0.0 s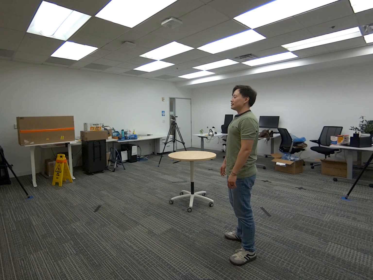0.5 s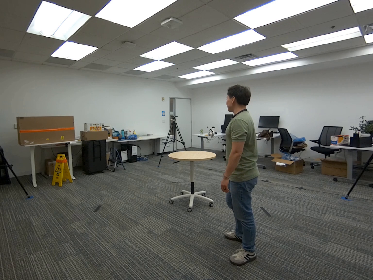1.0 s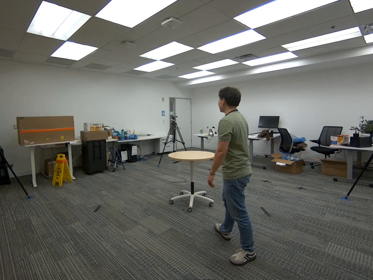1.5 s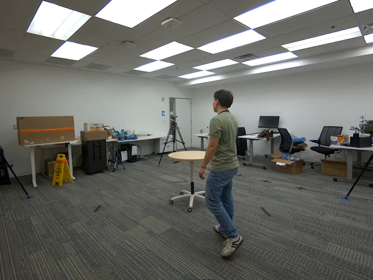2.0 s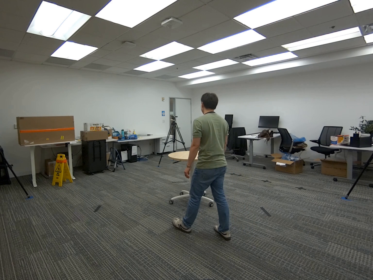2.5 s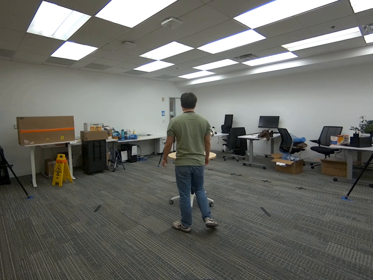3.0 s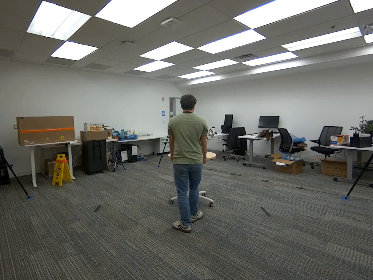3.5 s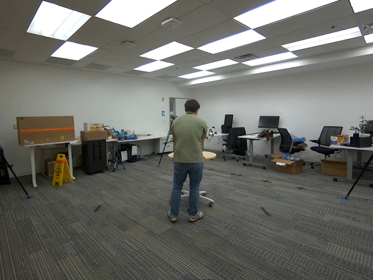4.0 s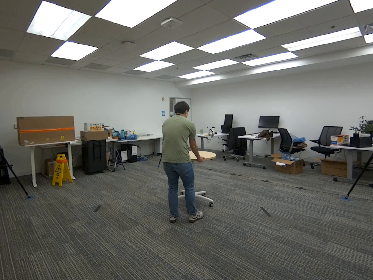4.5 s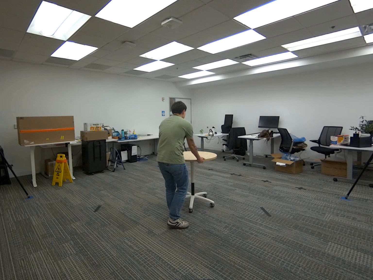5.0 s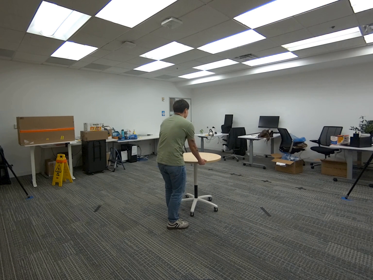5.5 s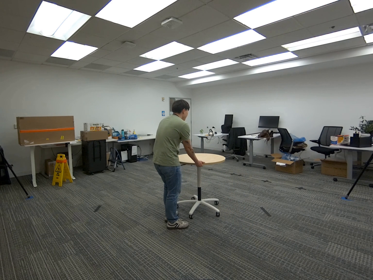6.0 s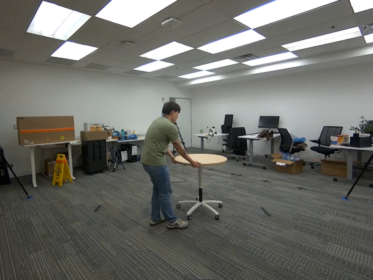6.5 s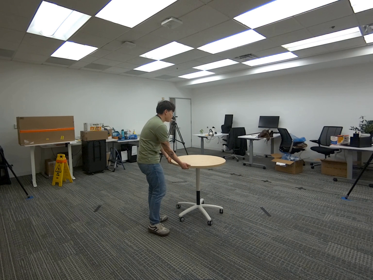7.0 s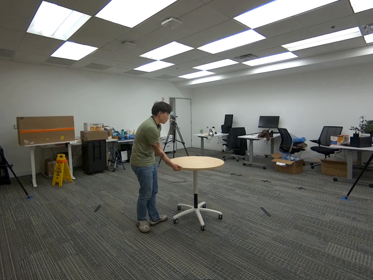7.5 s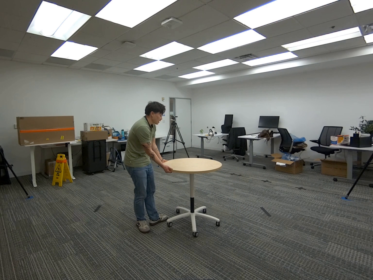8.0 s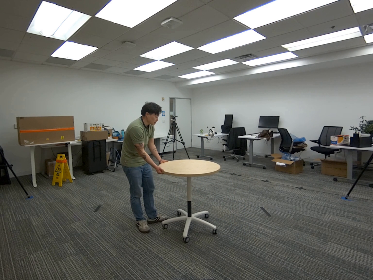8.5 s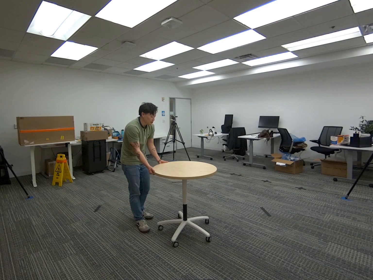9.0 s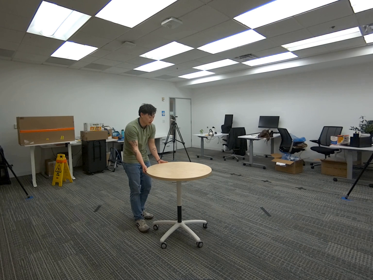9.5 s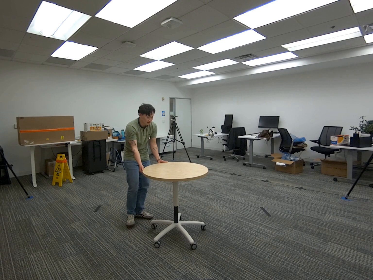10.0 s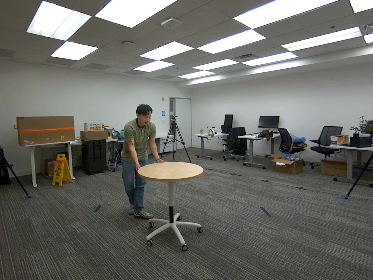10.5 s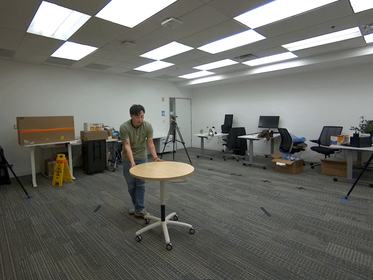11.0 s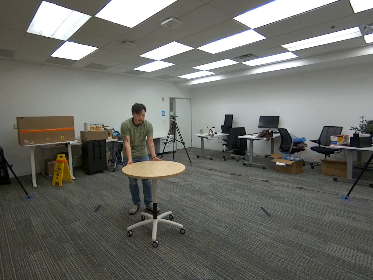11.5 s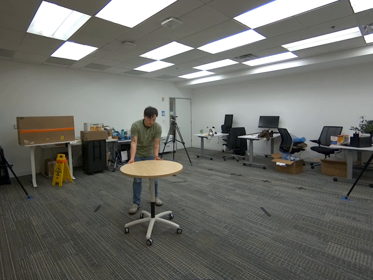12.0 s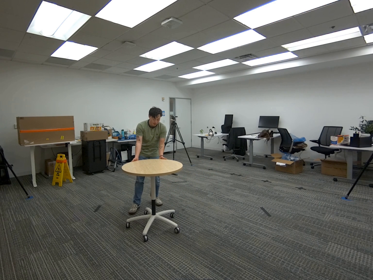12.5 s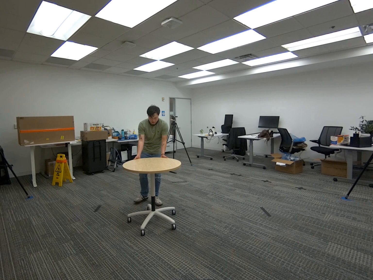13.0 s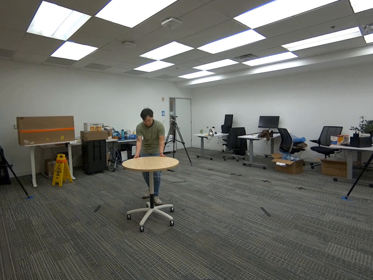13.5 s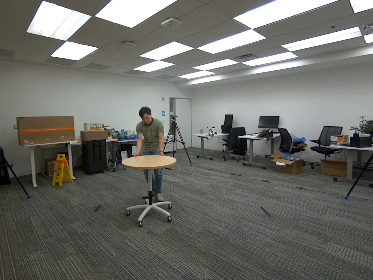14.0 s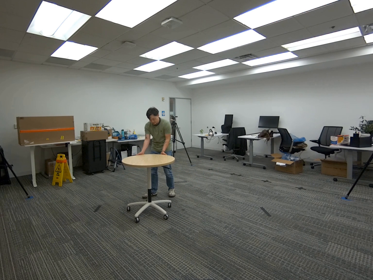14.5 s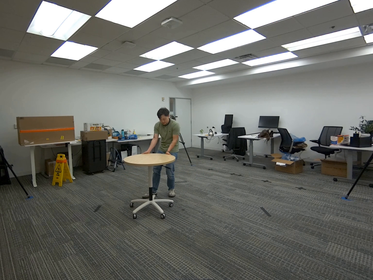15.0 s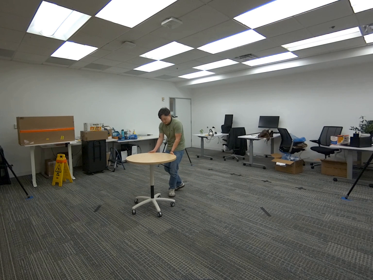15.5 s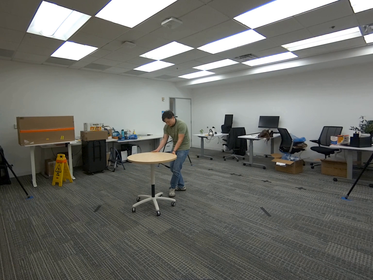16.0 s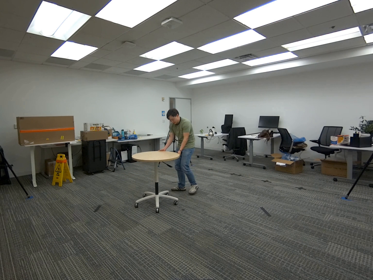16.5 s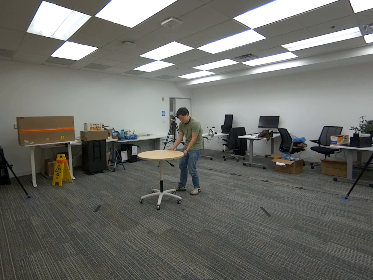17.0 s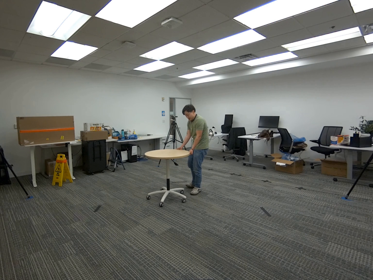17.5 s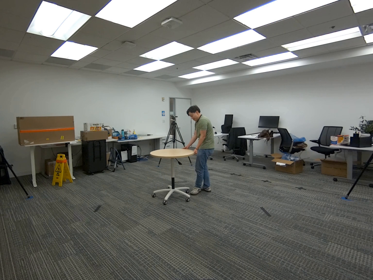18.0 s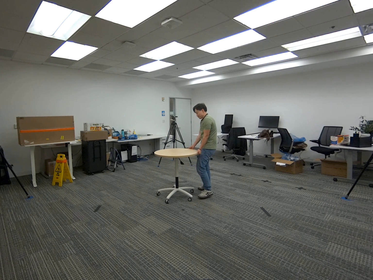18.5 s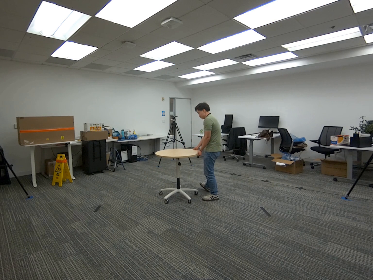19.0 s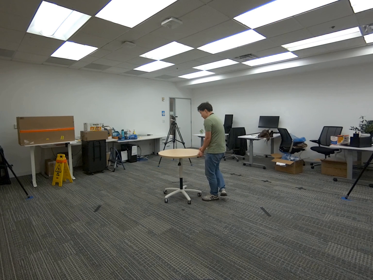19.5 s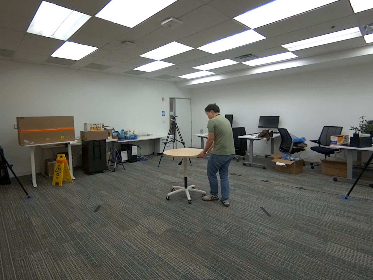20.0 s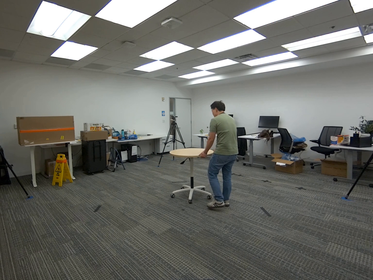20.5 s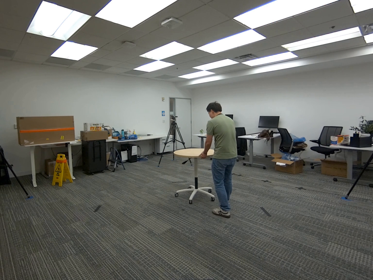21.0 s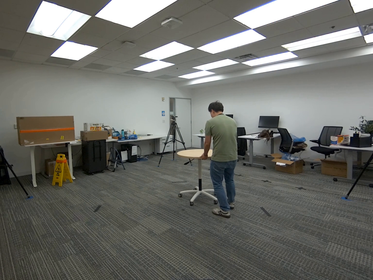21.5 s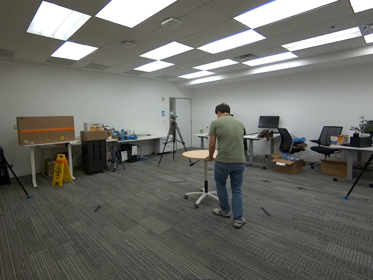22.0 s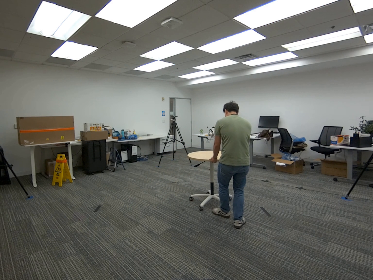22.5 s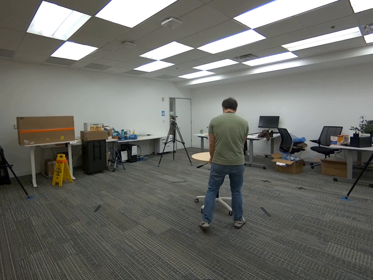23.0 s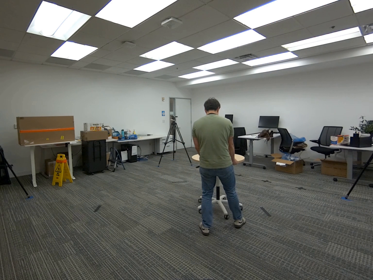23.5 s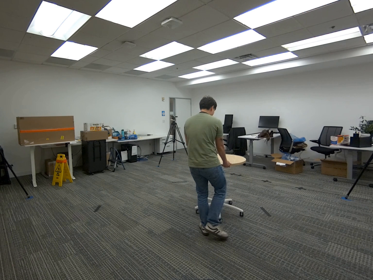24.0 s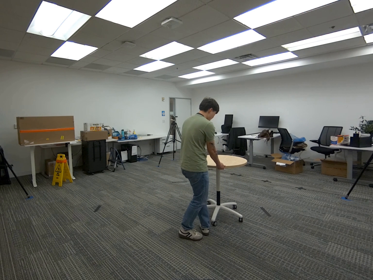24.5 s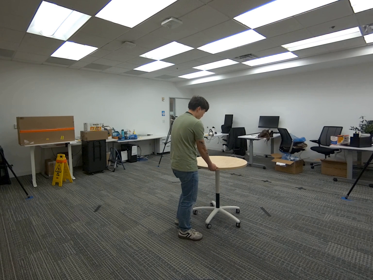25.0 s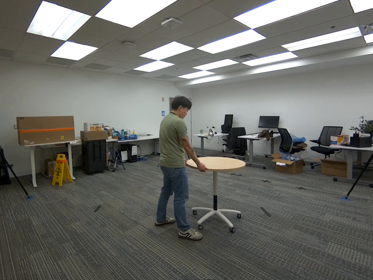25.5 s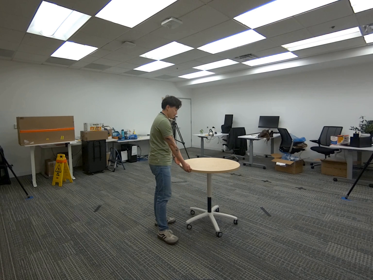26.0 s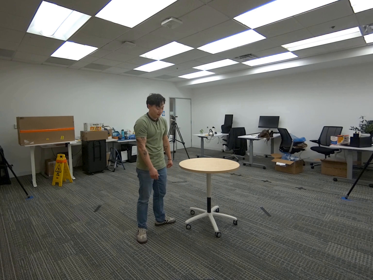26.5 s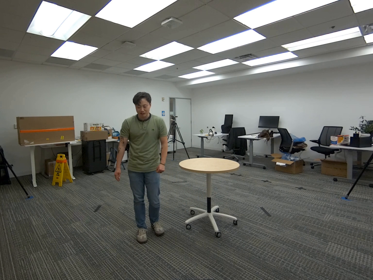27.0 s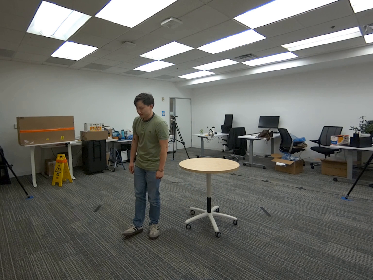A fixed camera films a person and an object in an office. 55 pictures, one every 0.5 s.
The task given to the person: Walk to the round table, use both of your hands to pull the table around the bounding area.
